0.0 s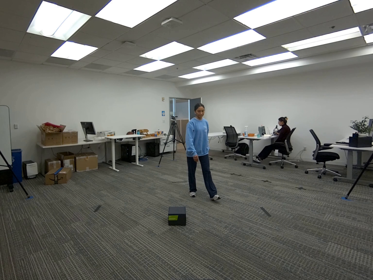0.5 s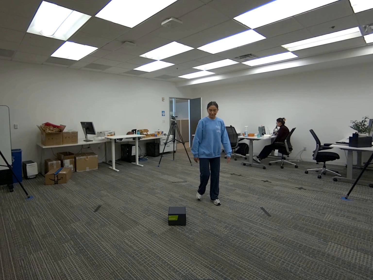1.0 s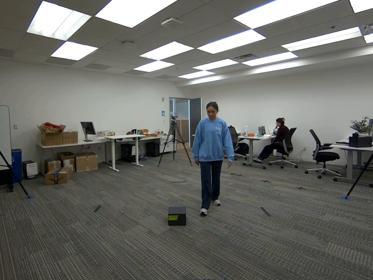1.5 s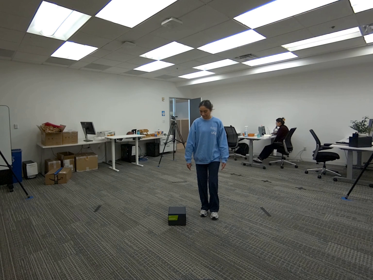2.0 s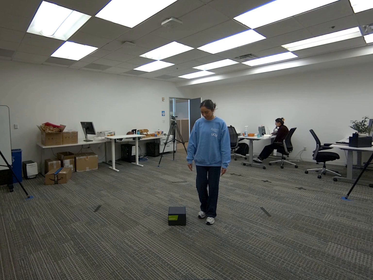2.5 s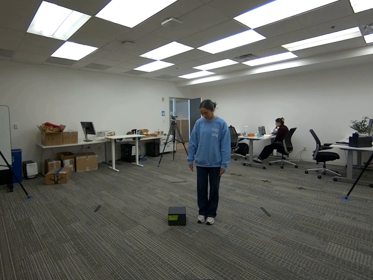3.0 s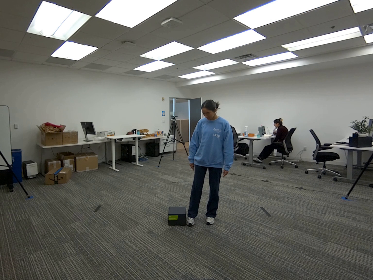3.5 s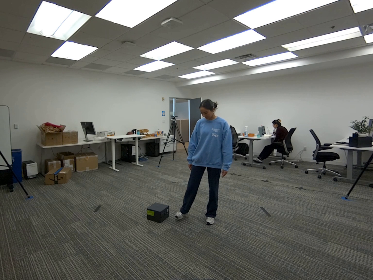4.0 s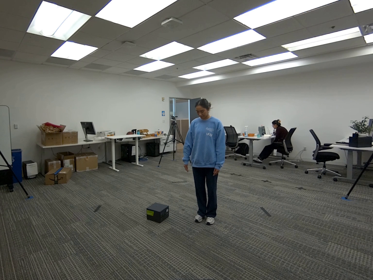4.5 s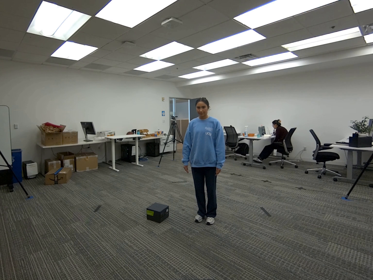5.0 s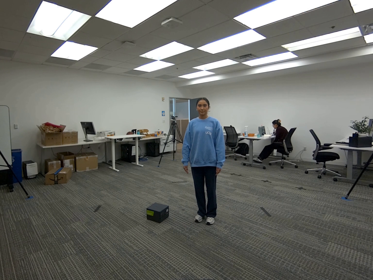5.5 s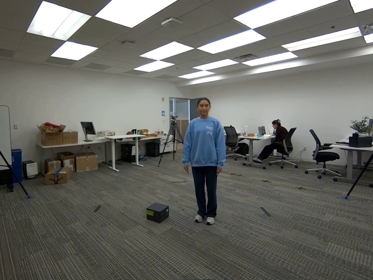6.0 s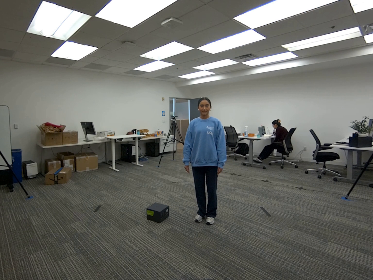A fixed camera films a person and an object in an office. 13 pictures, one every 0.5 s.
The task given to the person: Walk to the box and use your right leg to push the box aside.
